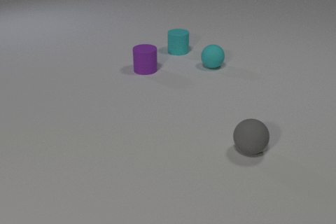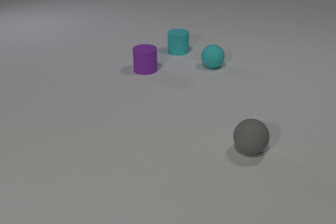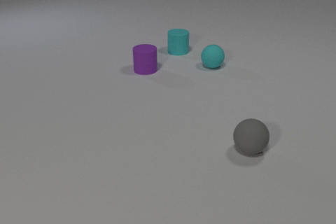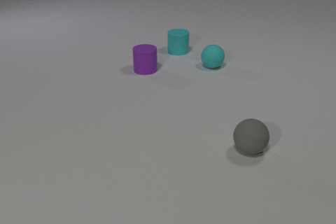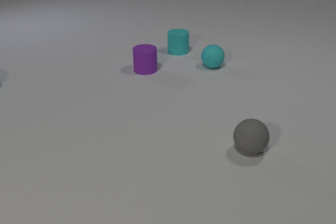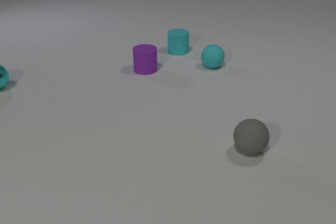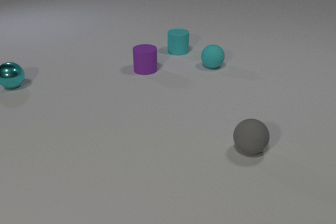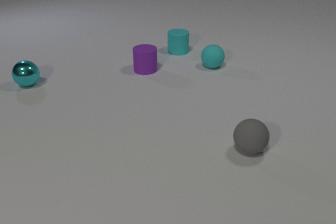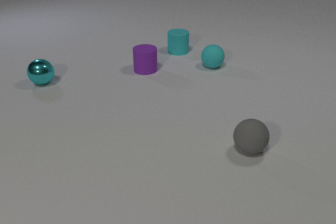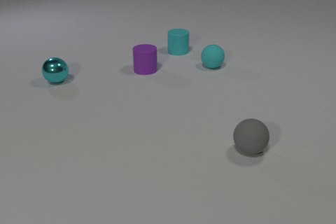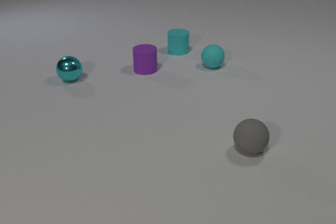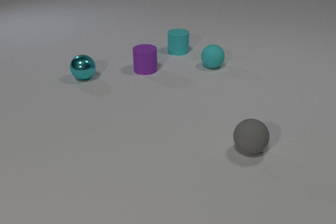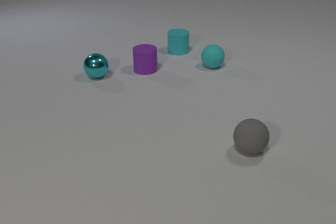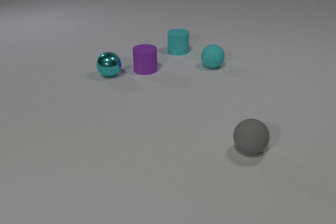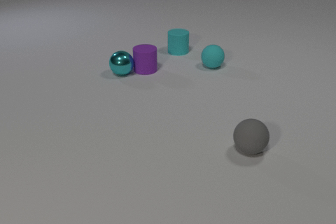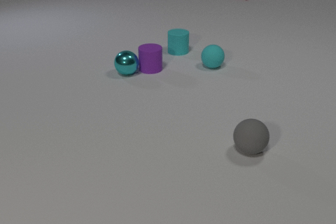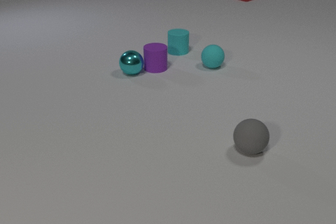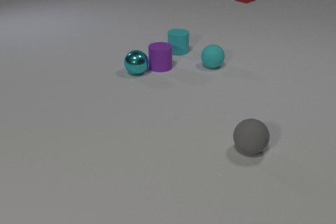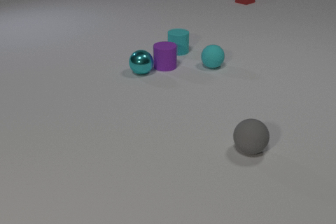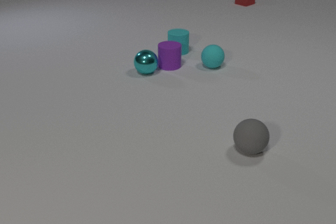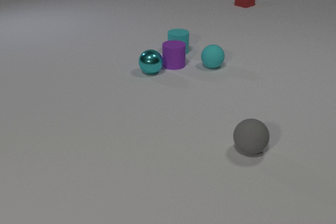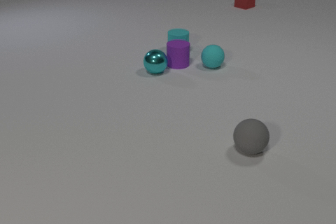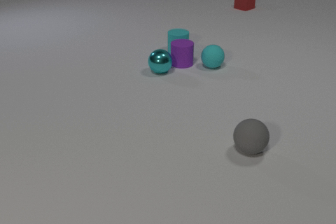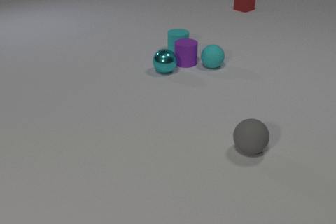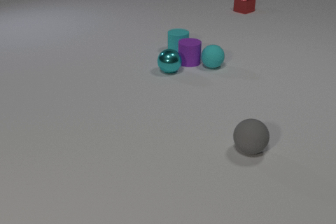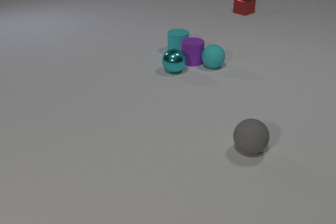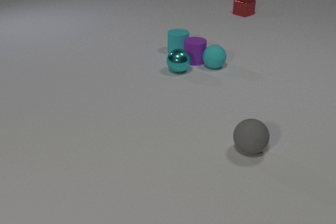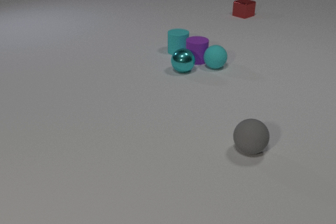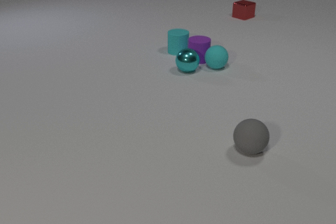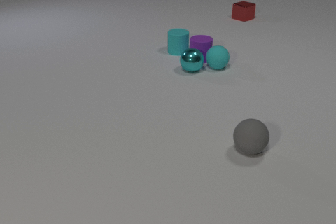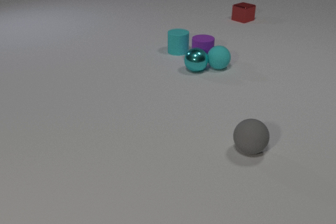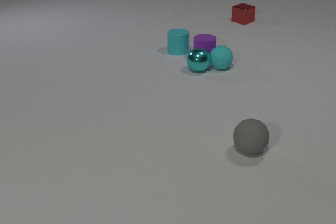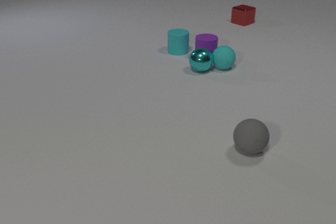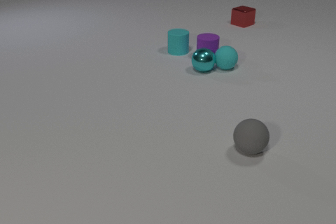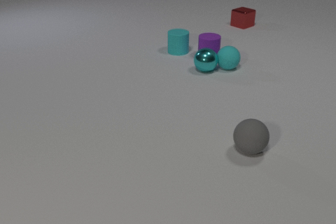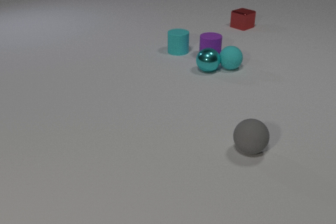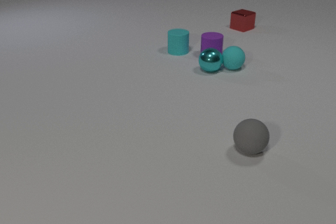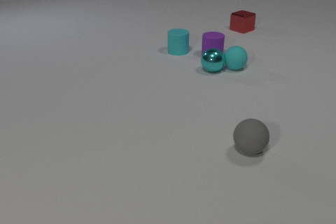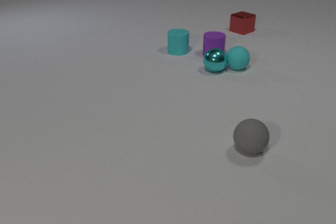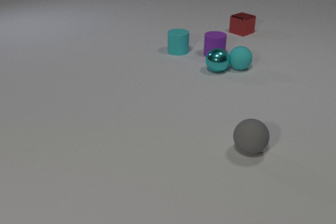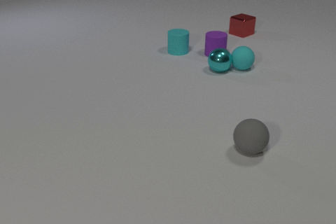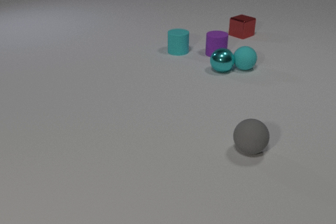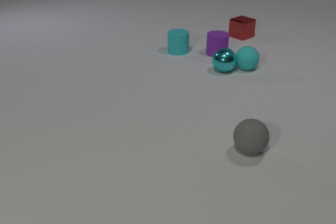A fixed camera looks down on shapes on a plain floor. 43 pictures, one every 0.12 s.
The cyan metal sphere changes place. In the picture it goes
to the right.
The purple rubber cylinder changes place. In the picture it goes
to the right.
0.00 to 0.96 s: The cyan metal sphere comes in at the left edge, rolls to the right.
0.96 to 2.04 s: The cyan metal sphere rolls to the right. The purple rubber cylinder slides to the right. The red metal cube comes in at the top edge, slides toward the camera. The cyan metal sphere and the purple rubber cylinder collide.
2.04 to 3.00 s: The cyan metal sphere rolls to the right. The purple rubber cylinder slides to the right and away from the camera. The red metal cube slides toward the camera. The purple rubber cylinder and the cyan rubber sphere collide.
3.00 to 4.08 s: The cyan metal sphere rolls to the right. The purple rubber cylinder slides to the right and away from the camera. The red metal cube slides toward the camera. The cyan rubber sphere rolls to the right. The cyan metal sphere and the cyan rubber sphere collide.
4.08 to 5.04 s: The cyan metal sphere rolls to the right. The purple rubber cylinder slides away from the camera and to the right. The red metal cube slides toward the camera. The cyan rubber sphere rolls to the right.
What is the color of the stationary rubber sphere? gray.
How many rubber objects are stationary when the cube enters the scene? 4.
How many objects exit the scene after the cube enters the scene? 0.
